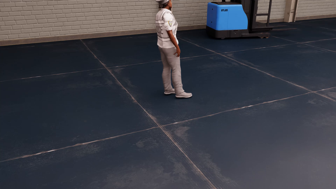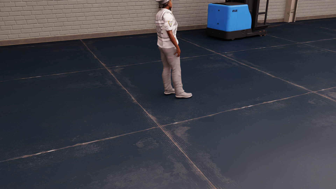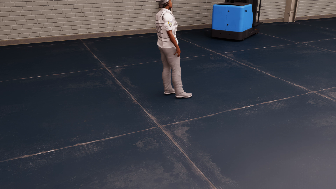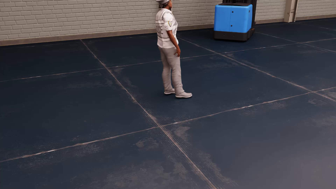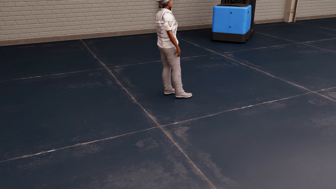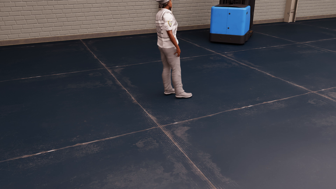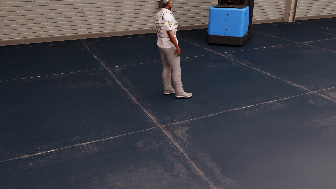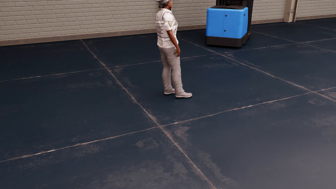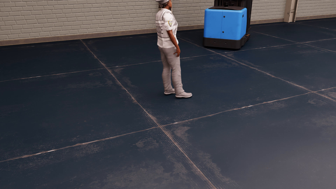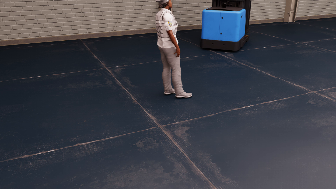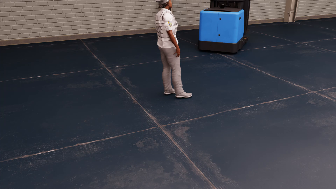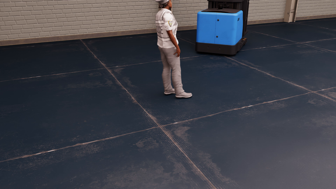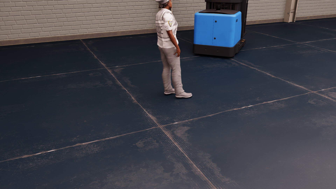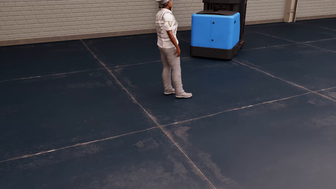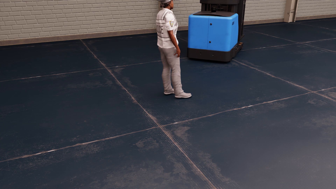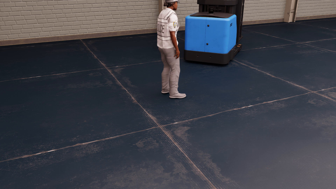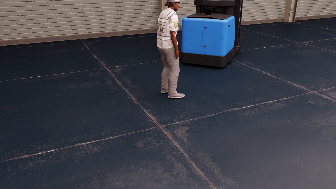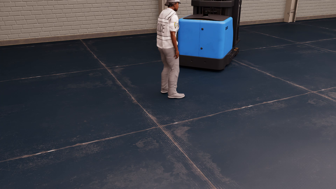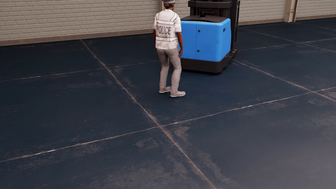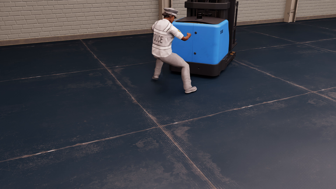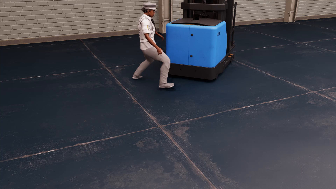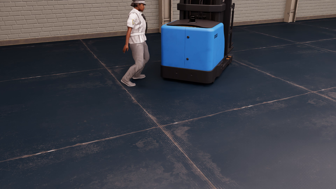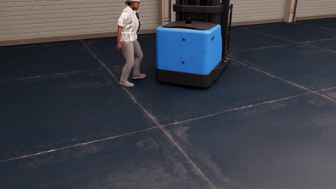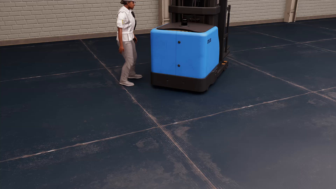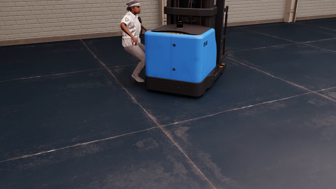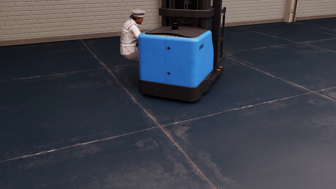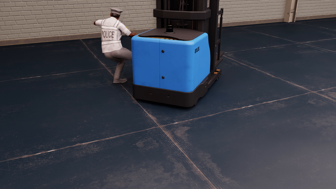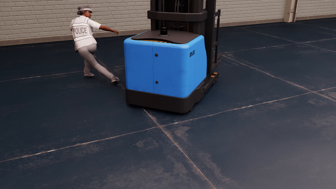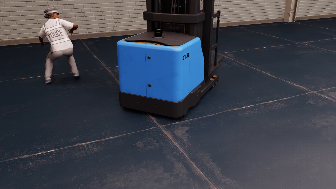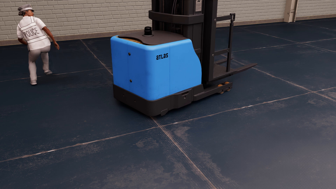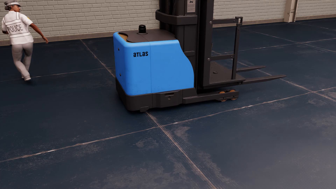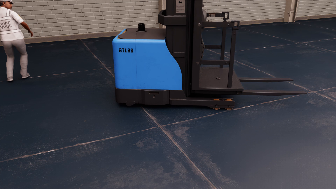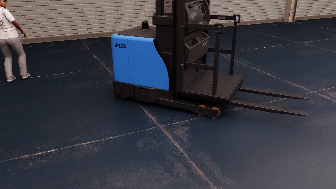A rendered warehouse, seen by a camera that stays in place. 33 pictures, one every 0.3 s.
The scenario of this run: Near miss between a forklift and a person.
